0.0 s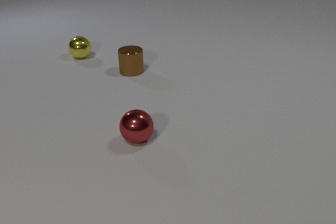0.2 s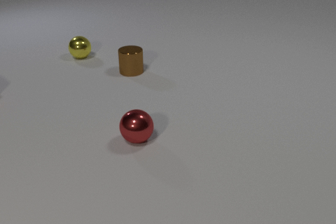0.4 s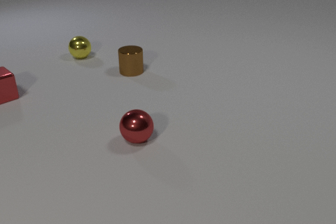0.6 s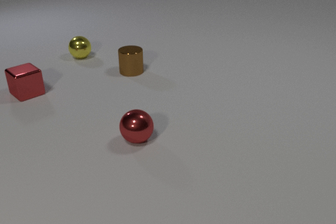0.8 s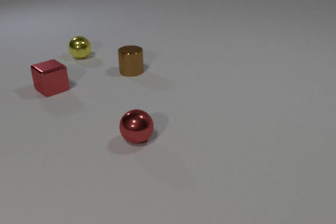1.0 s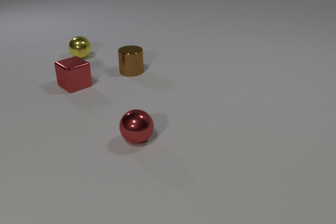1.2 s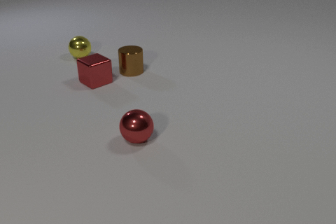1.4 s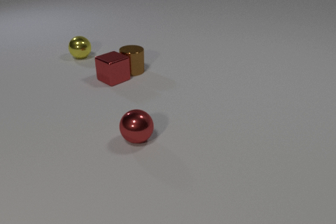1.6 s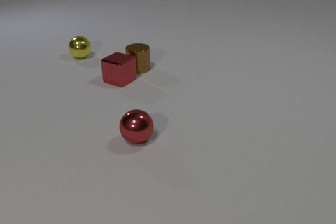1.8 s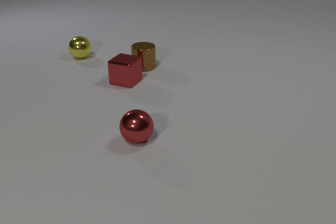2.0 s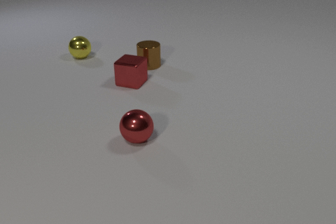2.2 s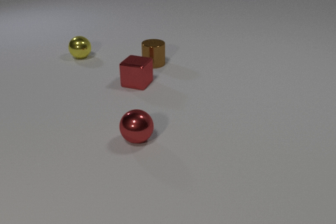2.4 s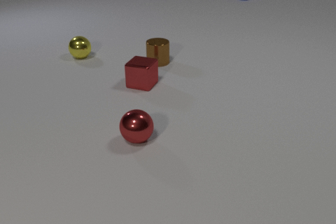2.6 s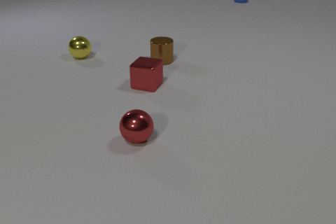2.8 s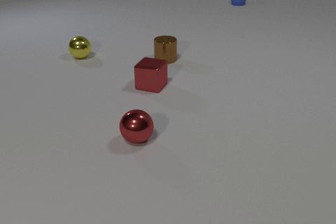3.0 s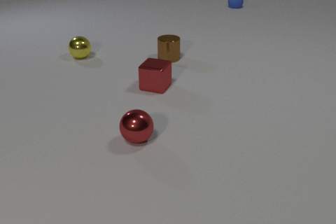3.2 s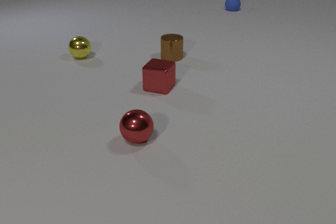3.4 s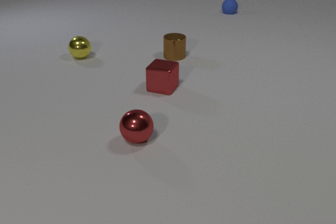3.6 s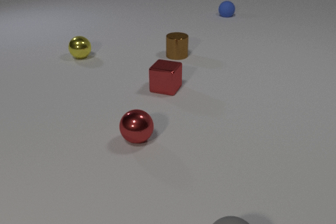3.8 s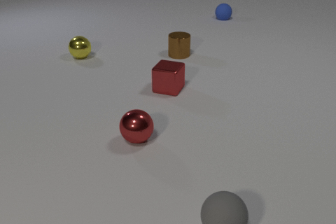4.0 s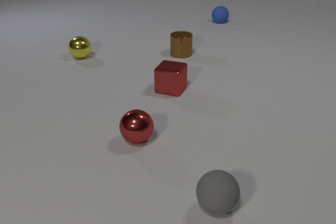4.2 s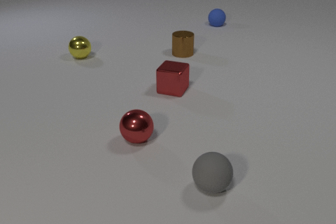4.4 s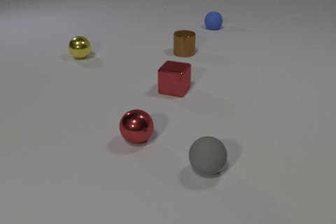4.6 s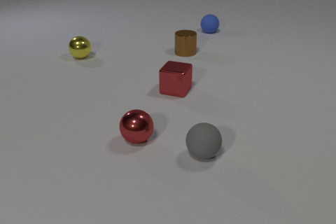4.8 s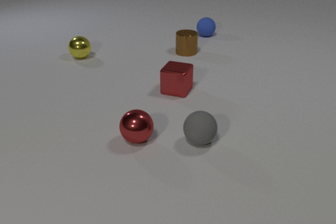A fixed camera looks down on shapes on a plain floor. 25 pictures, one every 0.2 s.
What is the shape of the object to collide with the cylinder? cube.
Are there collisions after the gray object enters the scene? no.
What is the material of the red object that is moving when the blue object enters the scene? metal.
0.0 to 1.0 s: The red metal cube comes in at the left edge, slides to the right.
1.0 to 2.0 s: The red metal cube slides to the right, spins so that its near face slides to the right, counterclockwise seen from above. The brown metal cylinder slides to the right and away from the camera. The red metal cube and the brown metal cylinder collide.
2.0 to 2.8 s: The red metal cube slides to the right and toward the camera. The brown metal cylinder slides to the right and away from the camera. The blue rubber sphere comes in at the top edge, rolls toward the camera.
2.8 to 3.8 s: The red metal cube slides to the right and toward the camera. The brown metal cylinder slides to the right and away from the camera. The blue rubber sphere rolls toward the camera. The gray rubber sphere comes in at the bottom edge, rolls away from the camera.
3.8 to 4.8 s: The red metal cube slides to the right. The brown metal cylinder slides to the right and away from the camera. The blue rubber sphere rolls toward the camera. The gray rubber sphere rolls away from the camera.
